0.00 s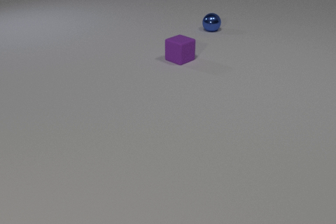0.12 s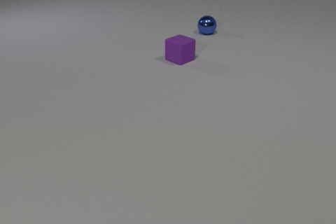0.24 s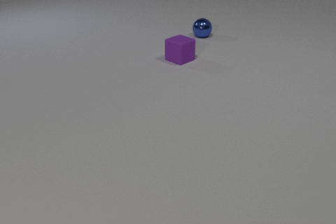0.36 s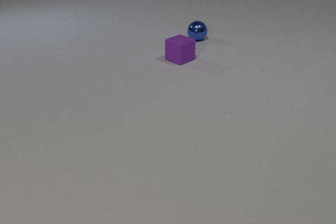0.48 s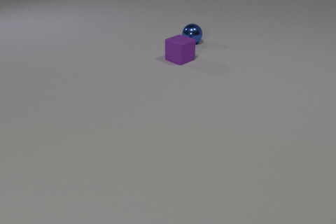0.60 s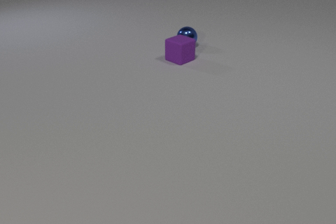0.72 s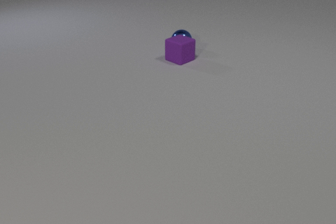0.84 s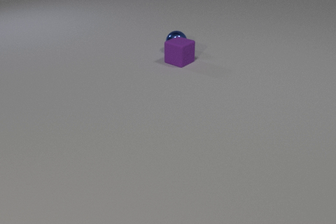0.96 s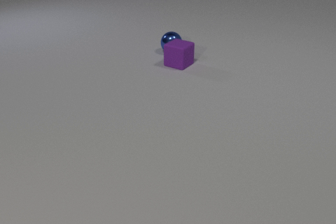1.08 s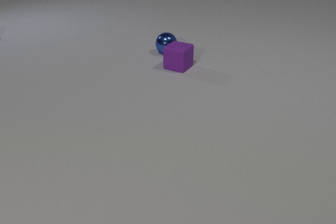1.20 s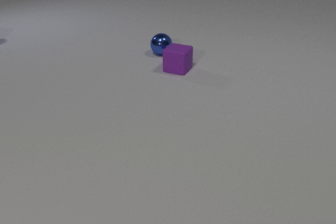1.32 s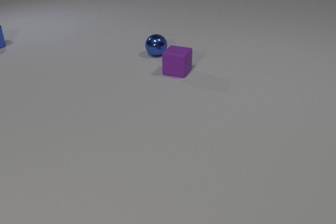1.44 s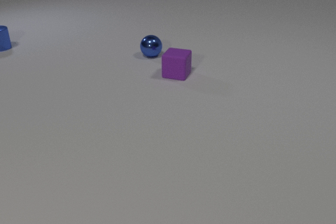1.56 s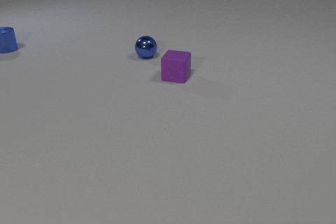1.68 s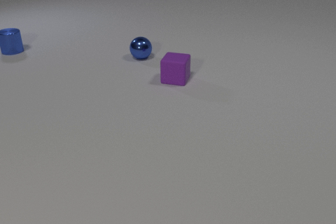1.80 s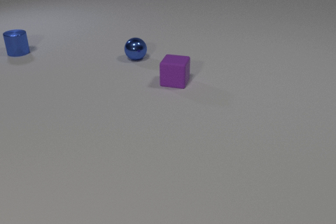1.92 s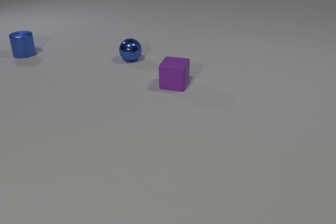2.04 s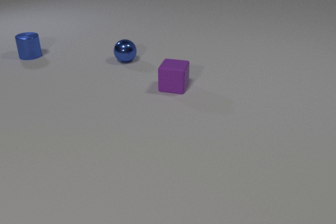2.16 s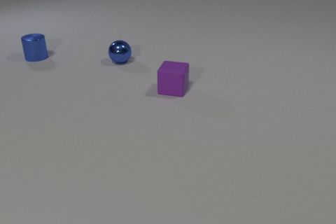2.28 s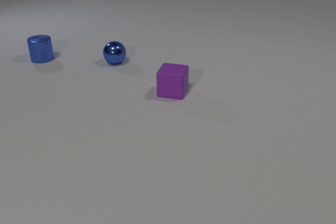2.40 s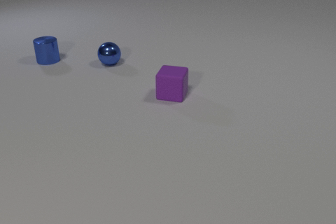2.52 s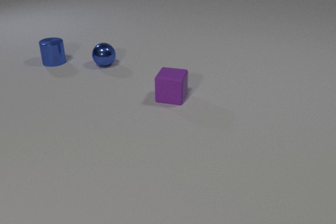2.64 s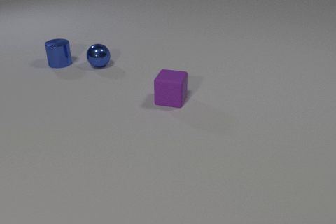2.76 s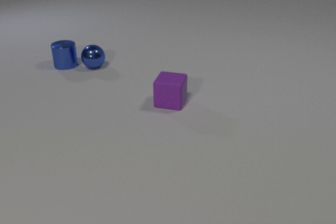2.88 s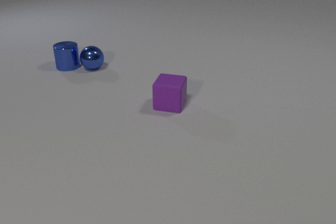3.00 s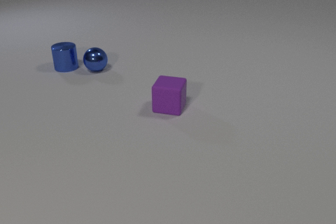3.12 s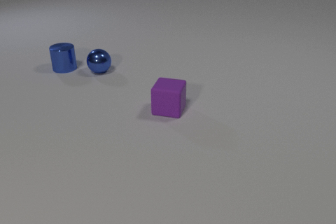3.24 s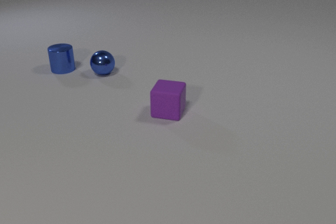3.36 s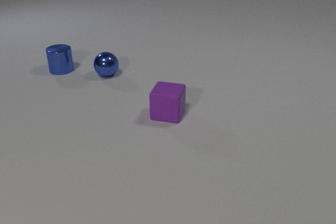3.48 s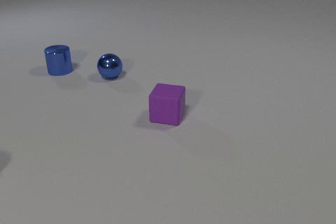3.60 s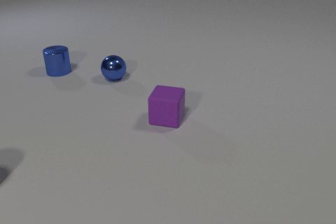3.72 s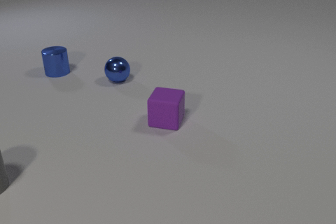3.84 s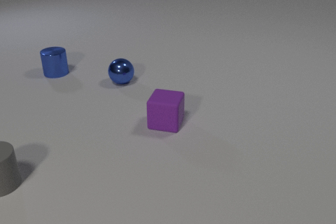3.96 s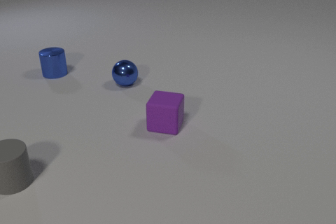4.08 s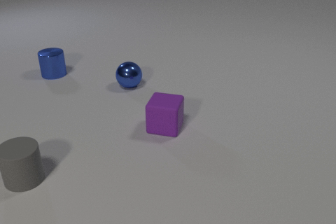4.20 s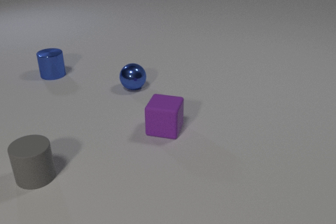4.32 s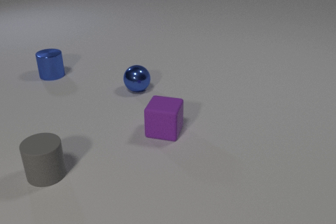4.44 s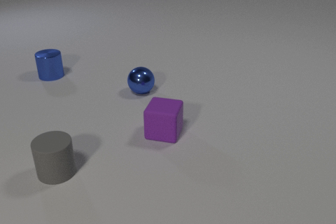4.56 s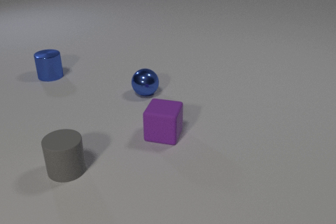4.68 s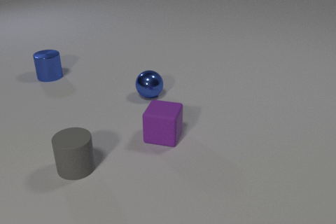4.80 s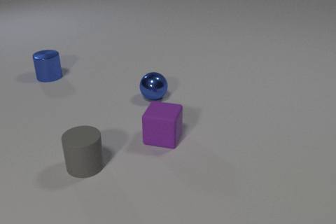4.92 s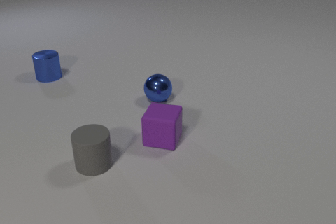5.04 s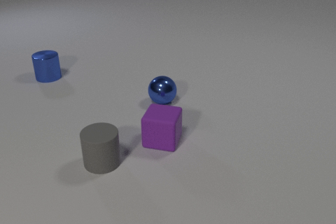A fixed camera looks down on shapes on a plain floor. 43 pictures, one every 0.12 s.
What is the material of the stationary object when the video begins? rubber.
How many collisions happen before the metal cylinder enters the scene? 1.
How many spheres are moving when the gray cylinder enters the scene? 1.
0.00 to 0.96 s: The blue metal sphere rolls toward the camera and to the left. The purple rubber cube slides toward the camera. The blue metal sphere and the purple rubber cube collide.
0.96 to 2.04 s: The blue metal sphere rolls to the left and toward the camera. The purple rubber cube slides toward the camera. The blue metal cylinder comes in at the left edge, slides toward the camera and to the right.
2.04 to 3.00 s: The blue metal sphere rolls to the left and toward the camera. The purple rubber cube slides toward the camera. The blue metal cylinder slides toward the camera and to the right. The blue metal sphere and the blue metal cylinder collide.
3.00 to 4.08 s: The blue metal sphere rolls toward the camera and to the right. The purple rubber cube slides toward the camera. The blue metal cylinder slides toward the camera and to the left. The gray rubber cylinder comes in at the left edge, slides to the right.
4.08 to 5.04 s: The blue metal sphere rolls toward the camera and to the right. The purple rubber cube slides toward the camera. The blue metal cylinder slides toward the camera and to the left. The gray rubber cylinder slides to the right.
